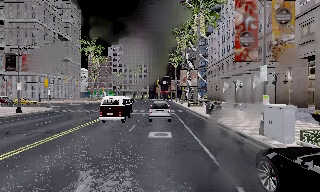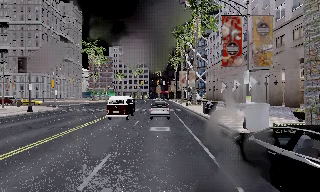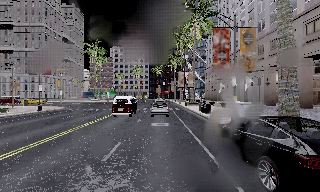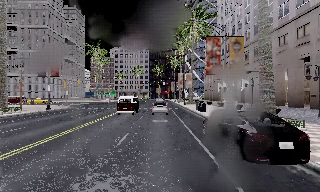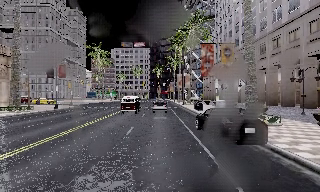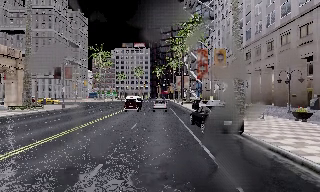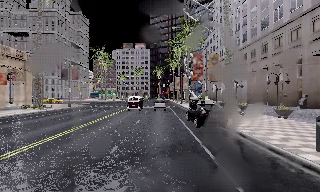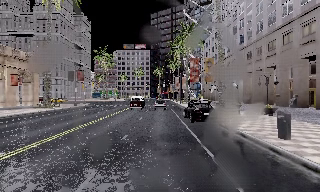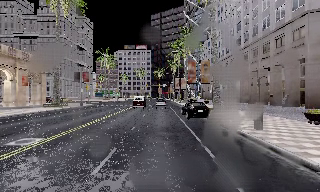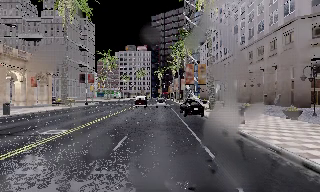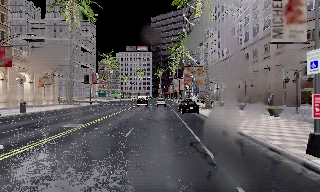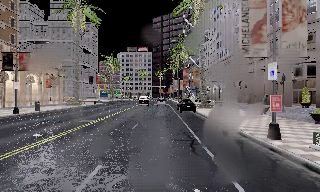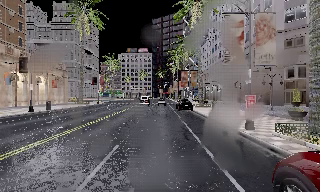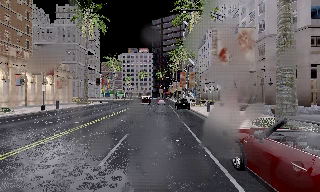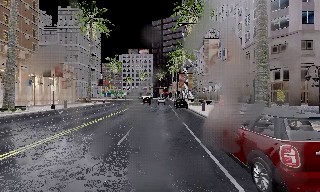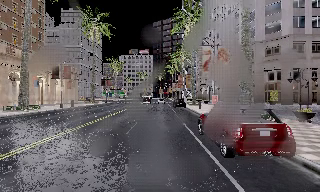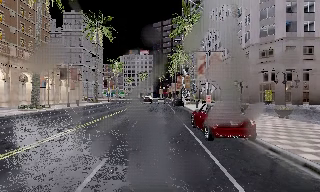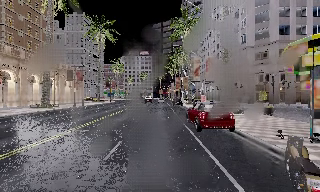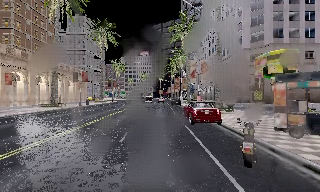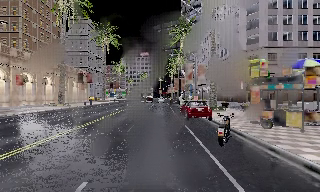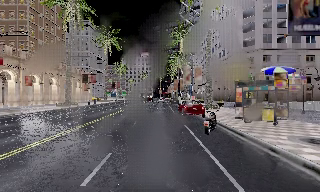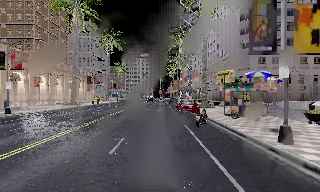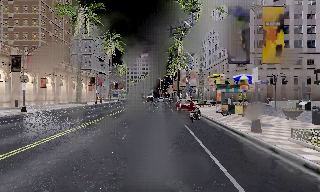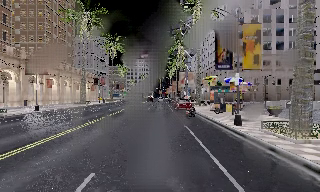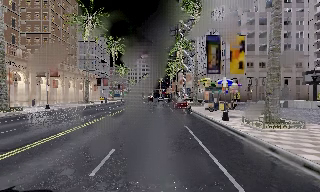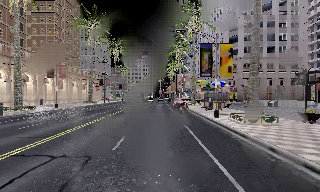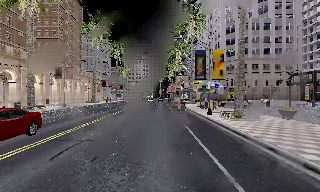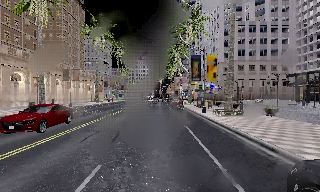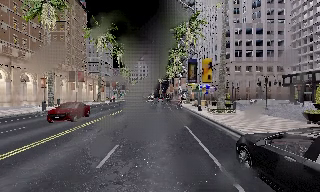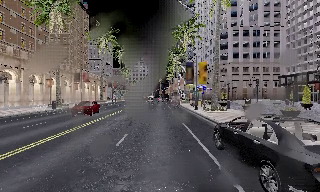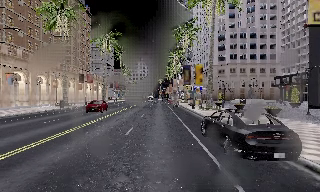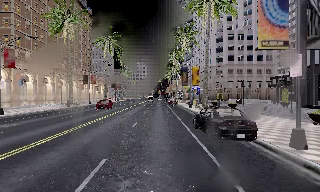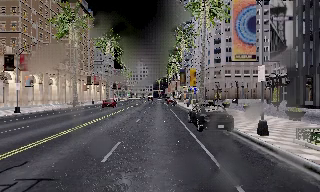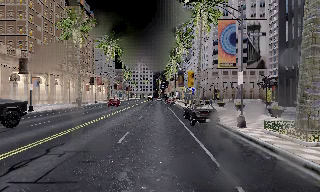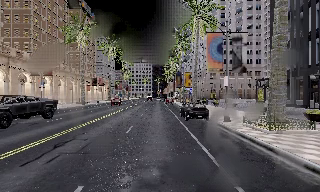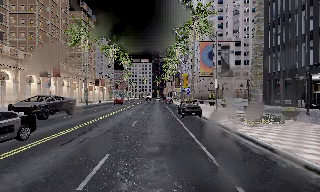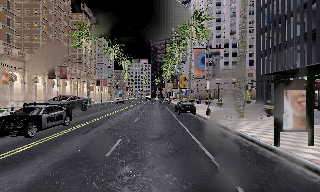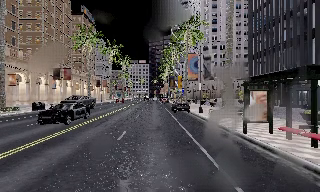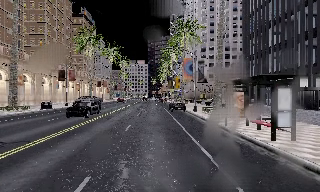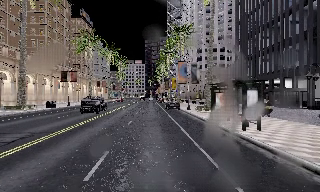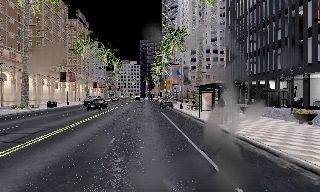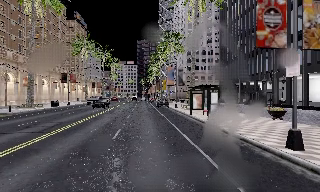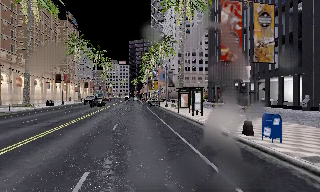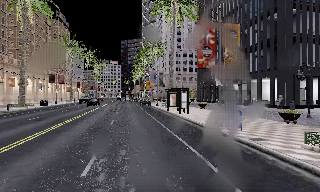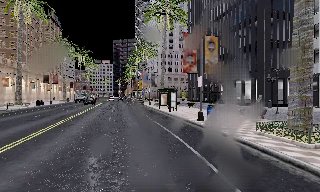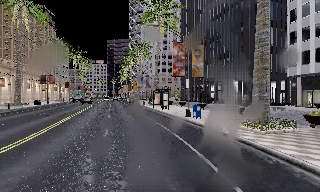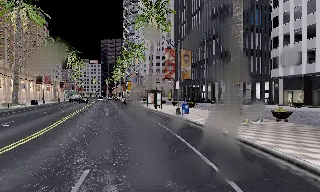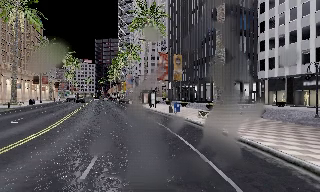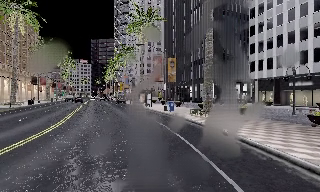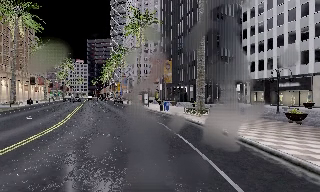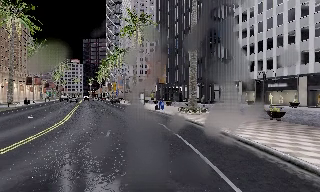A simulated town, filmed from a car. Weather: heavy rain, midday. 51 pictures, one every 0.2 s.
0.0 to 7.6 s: The camera travels backward, about 70 m, so what stands in front gets smaller.
7.6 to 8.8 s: The scene slides to the left, as the camera pans about 10 degrees to its right. It travels backward, about 12 m, so what stands in front gets smaller.
8.8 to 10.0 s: The camera swings to its right by about 10 degrees, and the scene slides to the left. It travels backward, about 9 m, so what stands in front gets smaller. It loses speed.
The film runs backward here.
